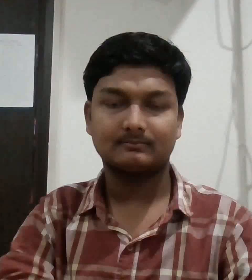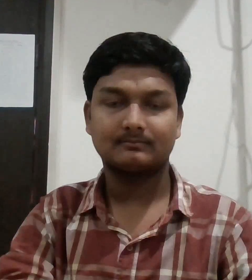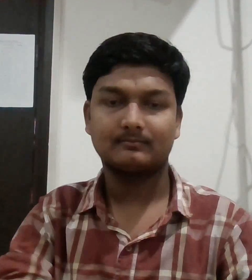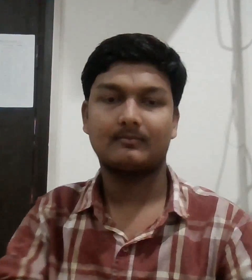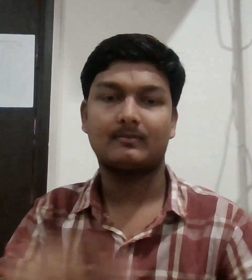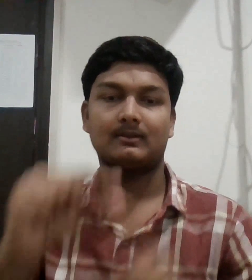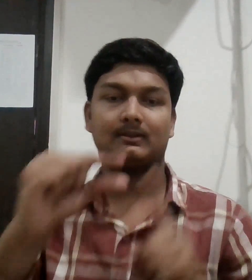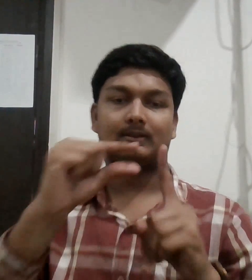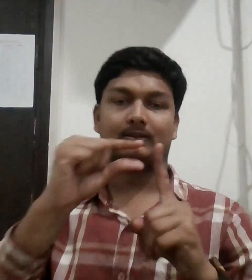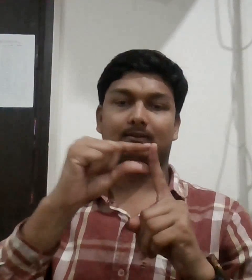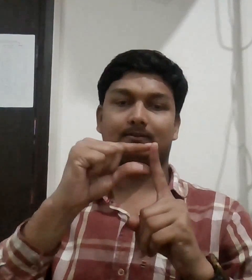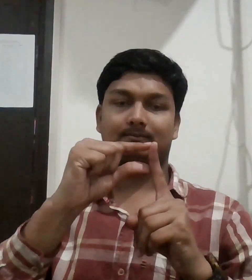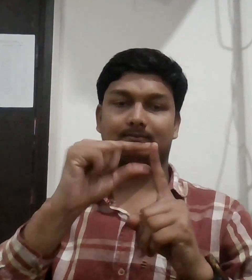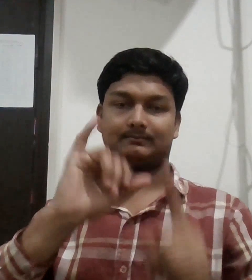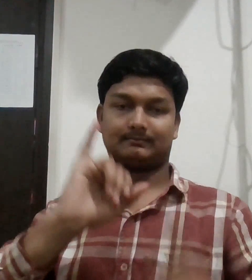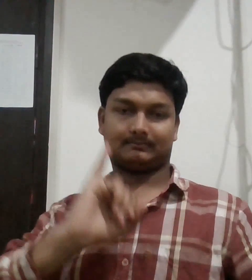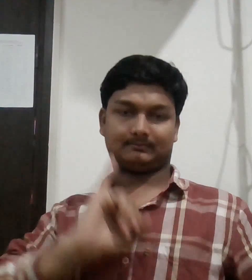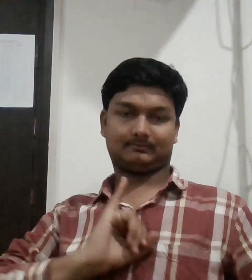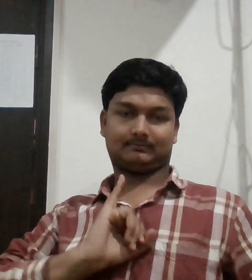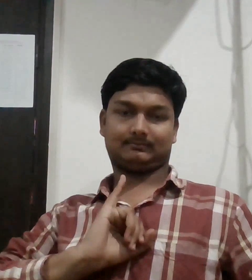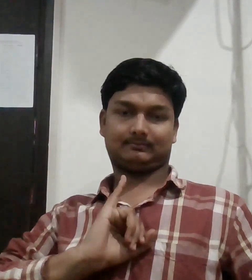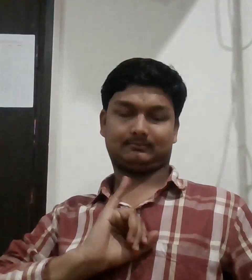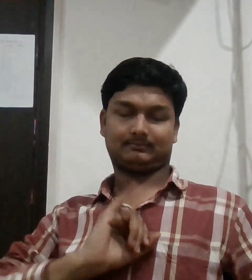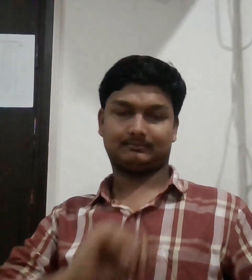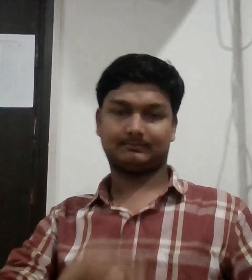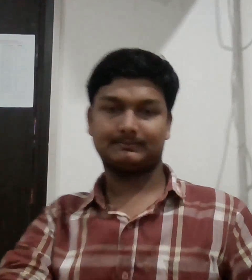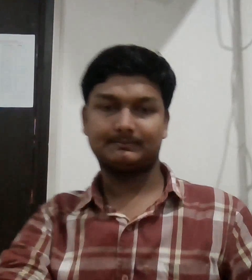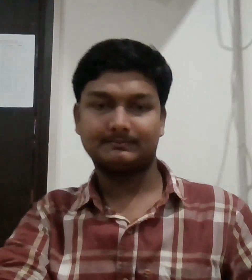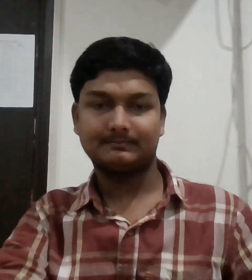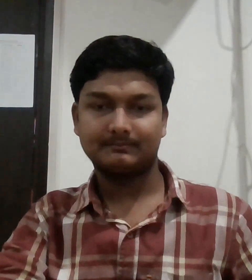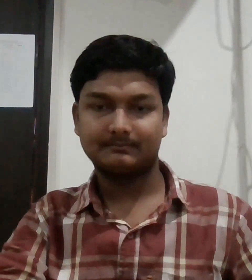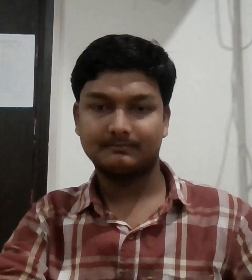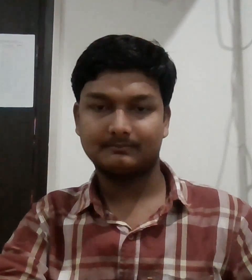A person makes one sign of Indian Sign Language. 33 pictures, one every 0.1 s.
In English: pisidia
